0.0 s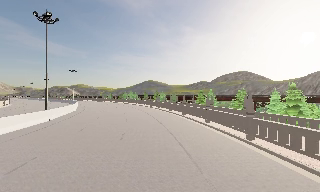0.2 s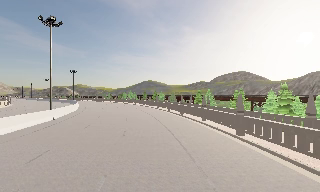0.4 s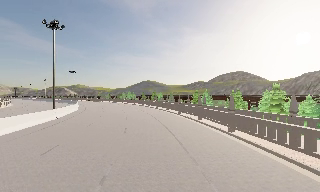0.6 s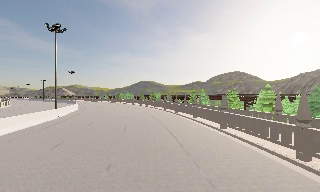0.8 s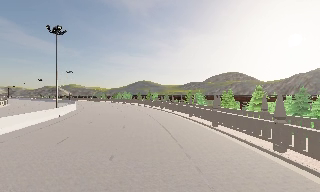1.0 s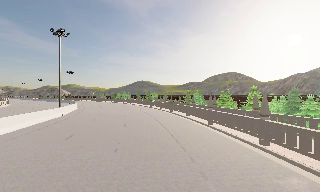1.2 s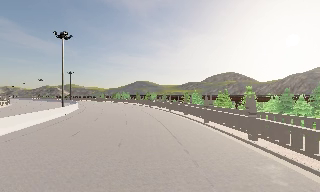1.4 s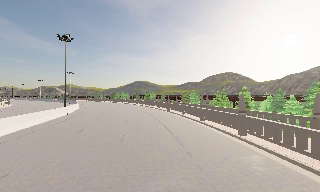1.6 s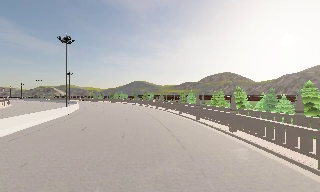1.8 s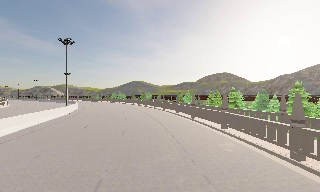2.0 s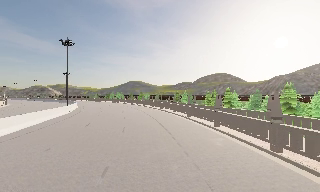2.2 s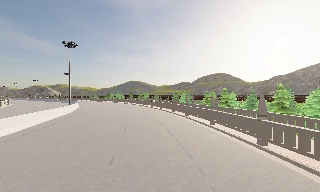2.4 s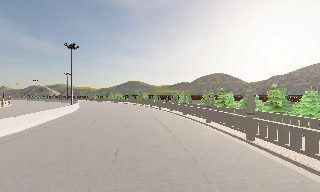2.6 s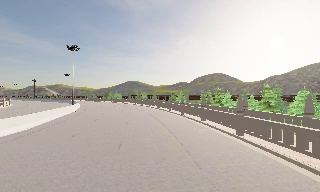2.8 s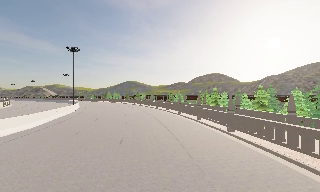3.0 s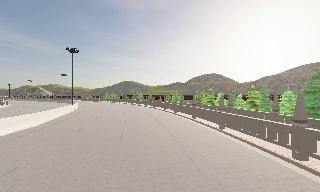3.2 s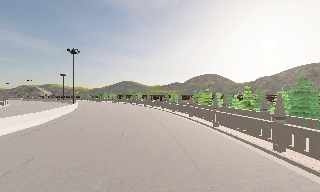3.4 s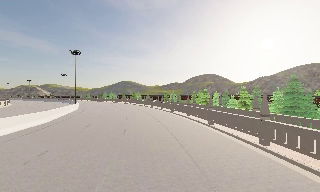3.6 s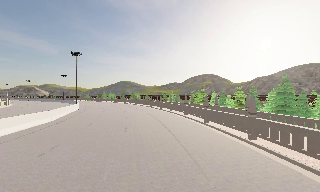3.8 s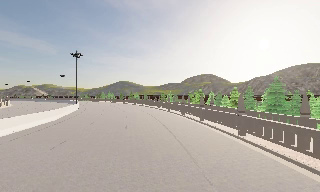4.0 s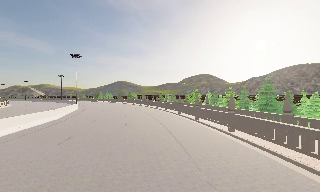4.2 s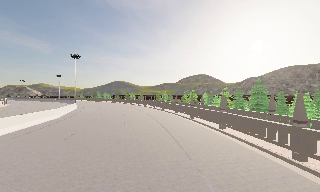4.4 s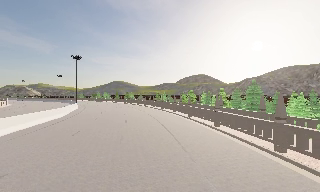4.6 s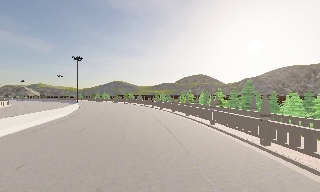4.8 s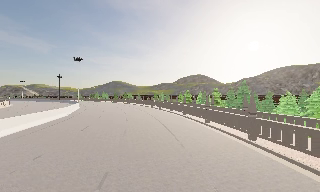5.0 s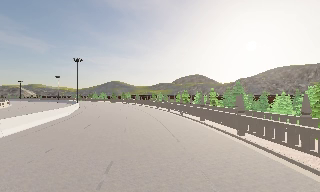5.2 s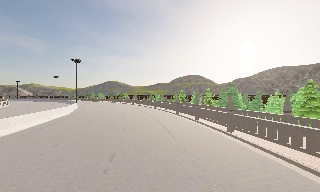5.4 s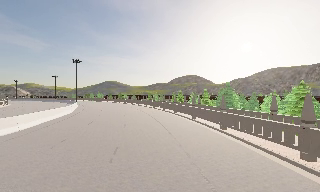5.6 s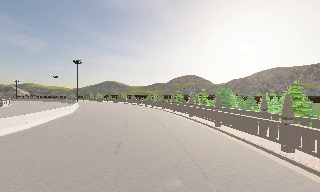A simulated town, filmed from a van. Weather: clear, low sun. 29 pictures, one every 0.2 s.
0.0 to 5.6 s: The scene slides to the left, as the camera pans about 15 degrees to its right. It travels backward, about 25 m, so what stands in front gets smaller.
The film runs backward here.
